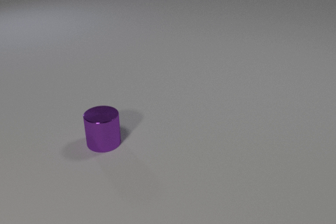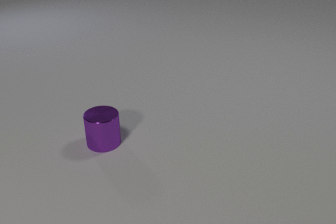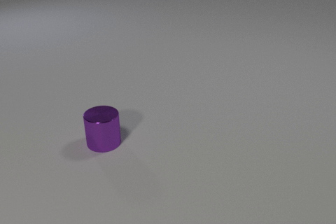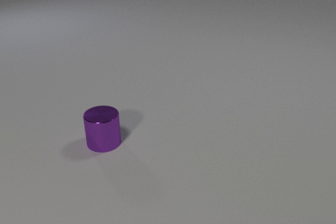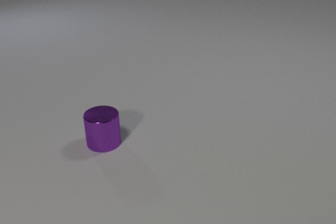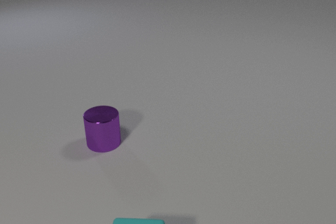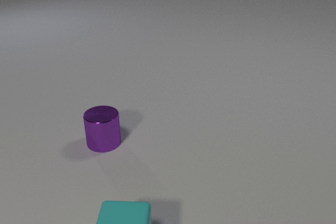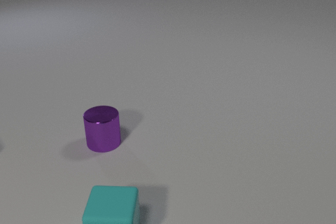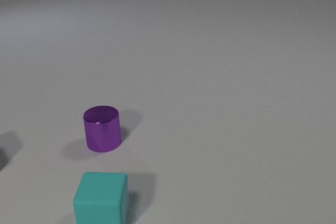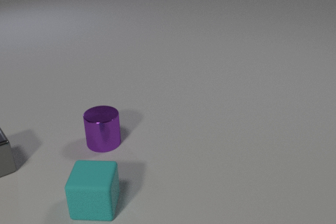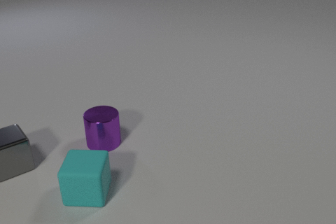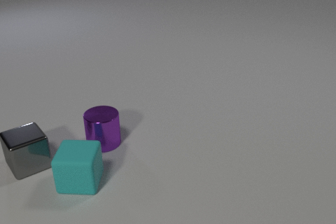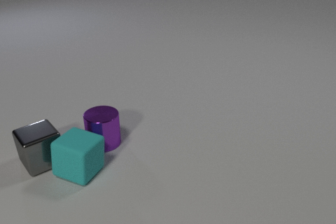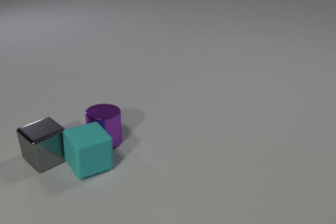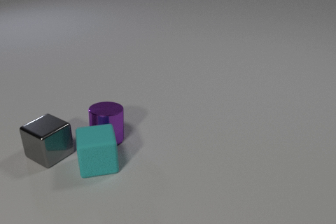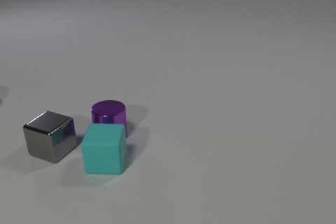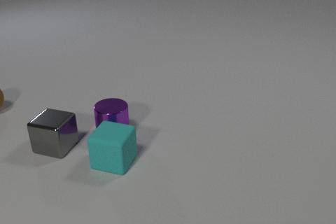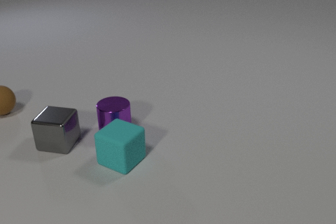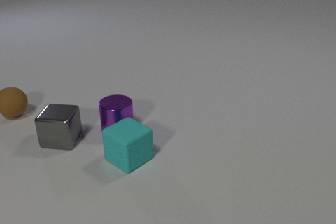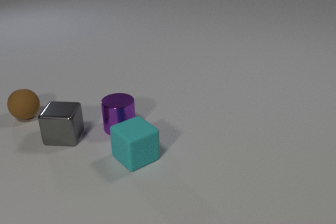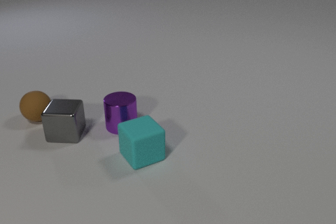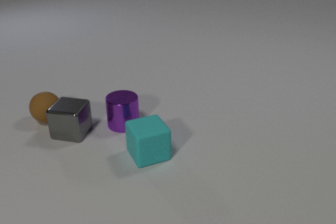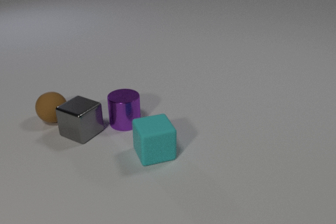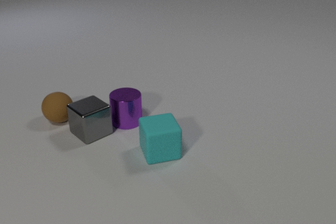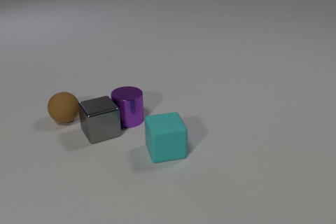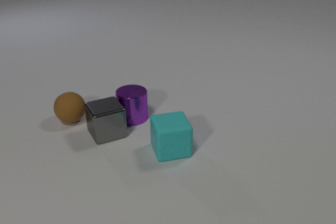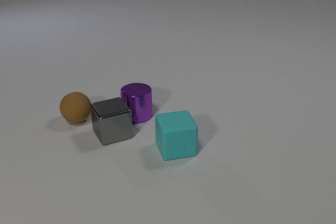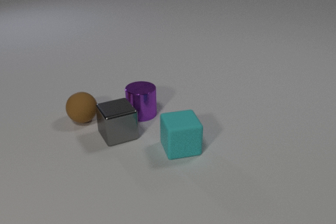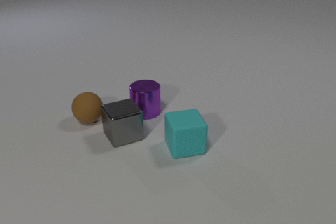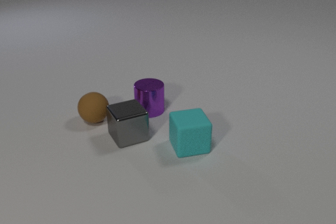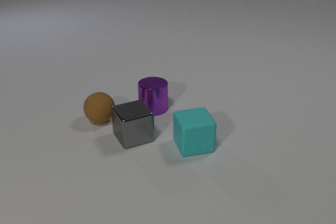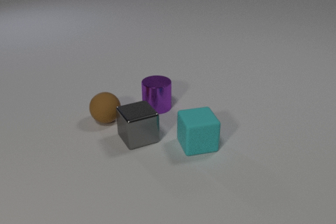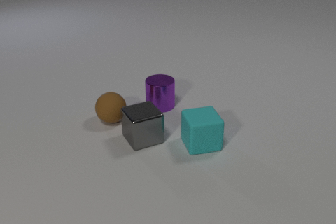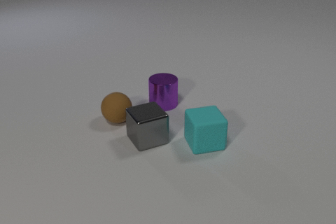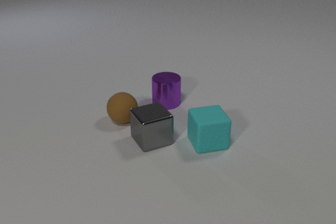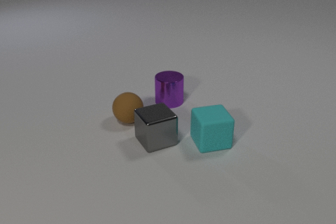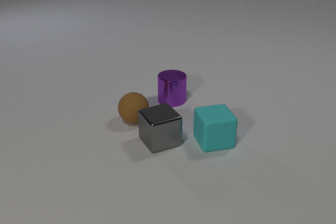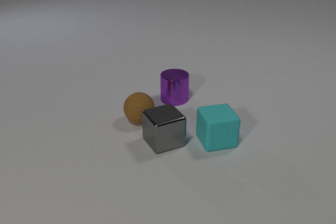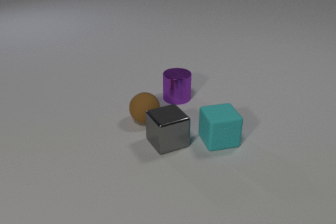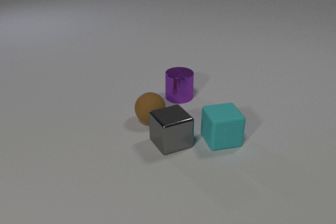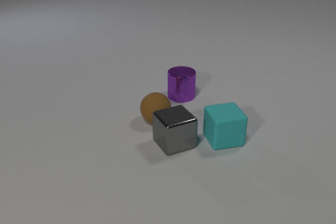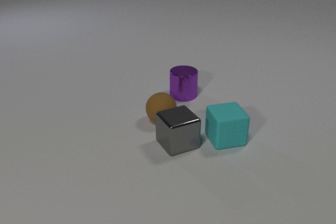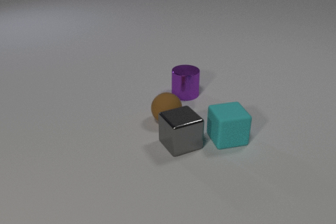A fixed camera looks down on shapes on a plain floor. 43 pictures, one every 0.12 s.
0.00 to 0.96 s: The cyan rubber cube comes in at the bottom edge, slides away from the camera and to the left.
0.96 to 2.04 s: The cyan rubber cube slides away from the camera, spins so that its near face slides to the left, clockwise seen from above. The gray metal cube comes in at the left edge, slides to the right, spins so that its near face slides to the right, counterclockwise seen from above. The brown rubber sphere comes in at the left edge, rolls to the right and toward the camera. The purple metal cylinder slides away from the camera and to the right. The cyan rubber cube and the gray metal cube collide. The cyan rubber cube and the purple metal cylinder collide.
2.04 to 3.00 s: The cyan rubber cube slides to the right, spins so that its near face slides to the left, clockwise seen from above. The gray metal cube slides to the right, spins so that its near face slides to the left, clockwise seen from above. The brown rubber sphere rolls to the right and toward the camera. The purple metal cylinder slides away from the camera and to the right. The gray metal cube and the brown rubber sphere collide. The gray metal cube and the purple metal cylinder collide.
3.00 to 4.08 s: The cyan rubber cube slides to the right and away from the camera. The gray metal cube slides to the right. The brown rubber sphere rolls to the right. The purple metal cylinder slides to the right and away from the camera.
4.08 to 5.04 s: The cyan rubber cube slides to the right and away from the camera. The gray metal cube slides to the right. The brown rubber sphere rolls to the right. The purple metal cylinder slides to the right and away from the camera.
Are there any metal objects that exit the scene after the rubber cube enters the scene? no.
How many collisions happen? 4.
How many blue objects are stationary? 0.
